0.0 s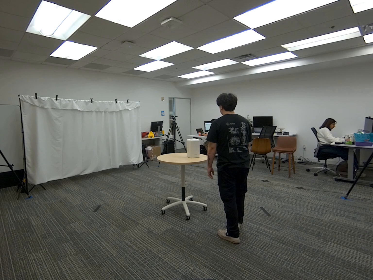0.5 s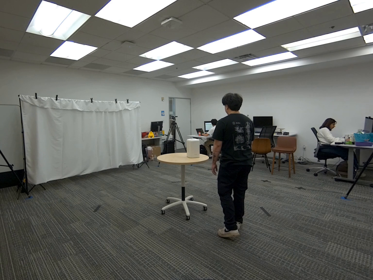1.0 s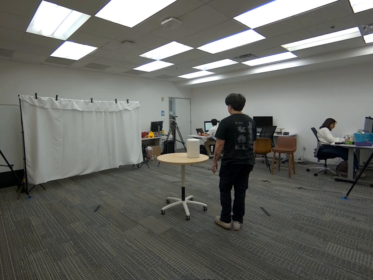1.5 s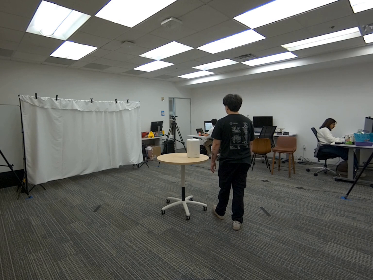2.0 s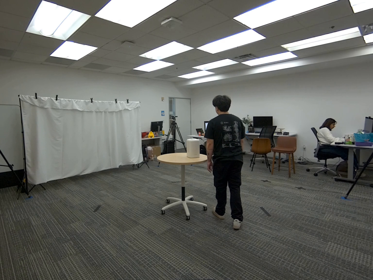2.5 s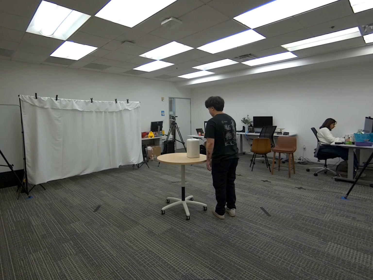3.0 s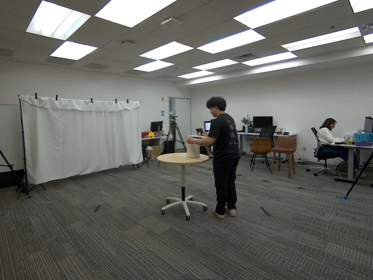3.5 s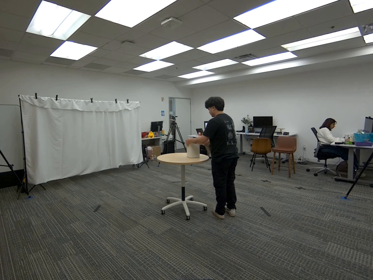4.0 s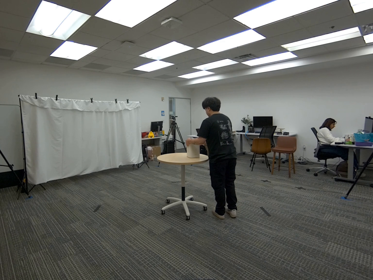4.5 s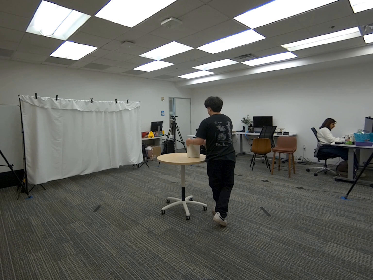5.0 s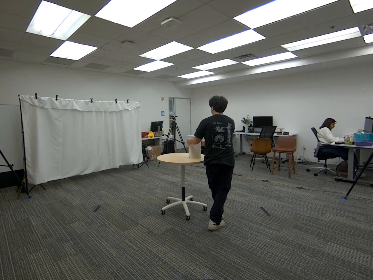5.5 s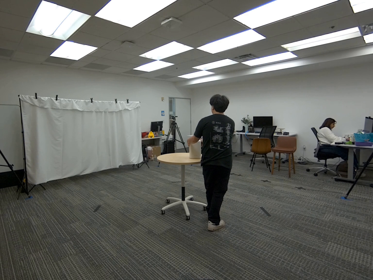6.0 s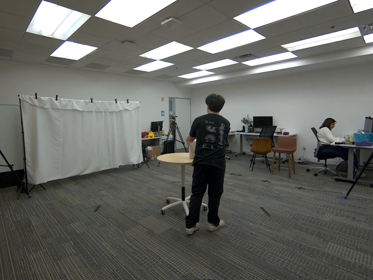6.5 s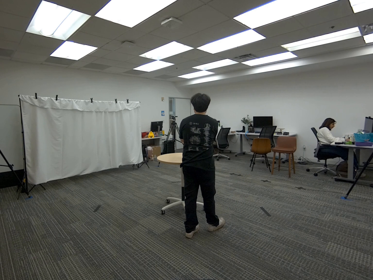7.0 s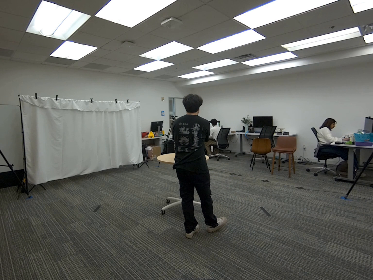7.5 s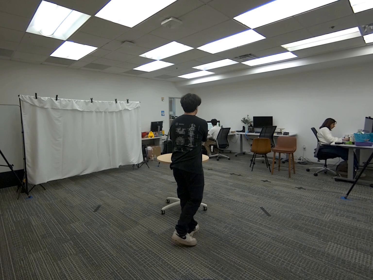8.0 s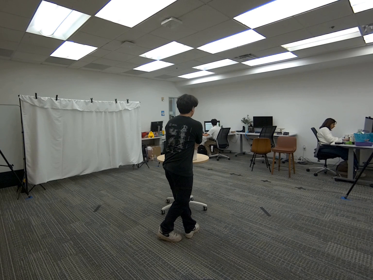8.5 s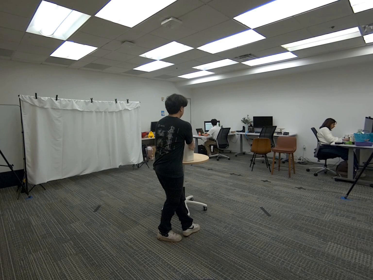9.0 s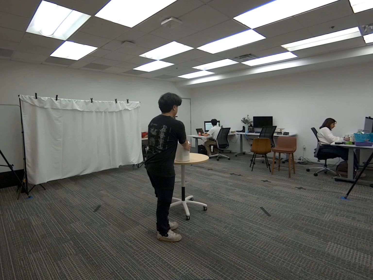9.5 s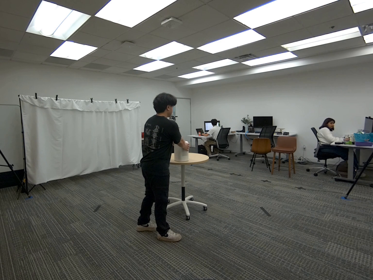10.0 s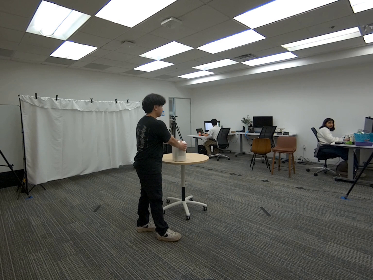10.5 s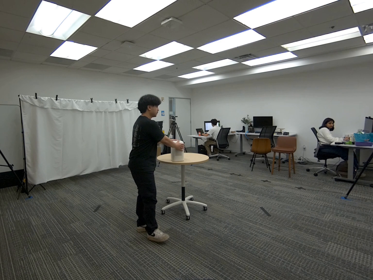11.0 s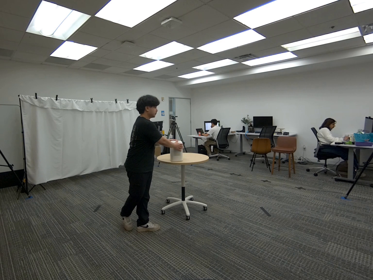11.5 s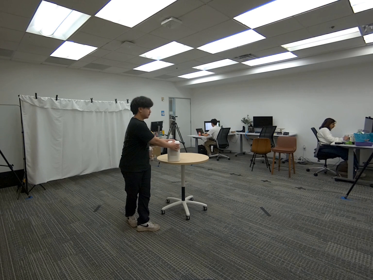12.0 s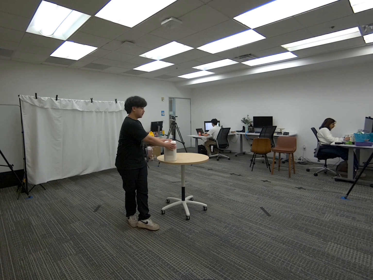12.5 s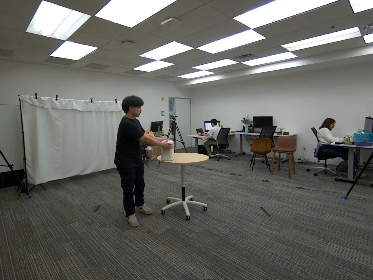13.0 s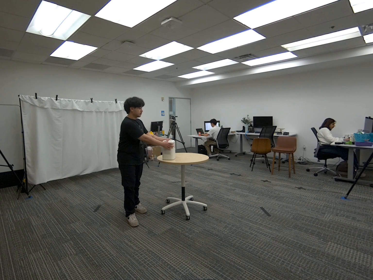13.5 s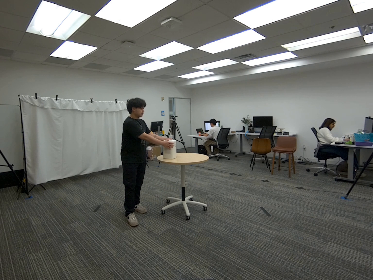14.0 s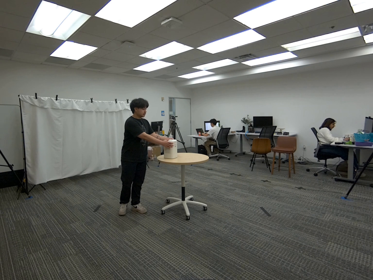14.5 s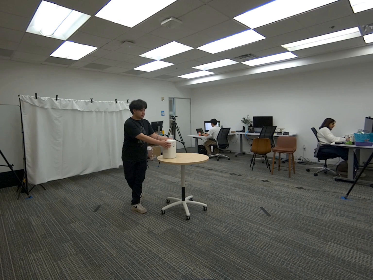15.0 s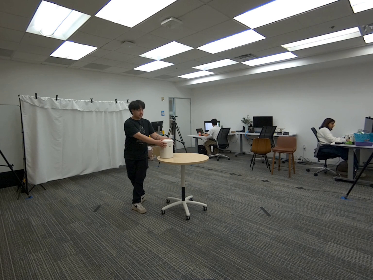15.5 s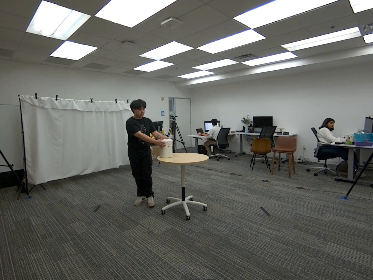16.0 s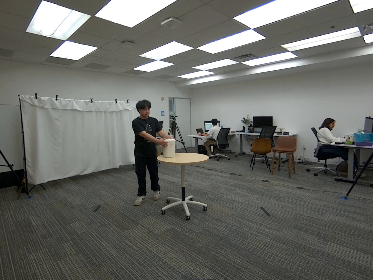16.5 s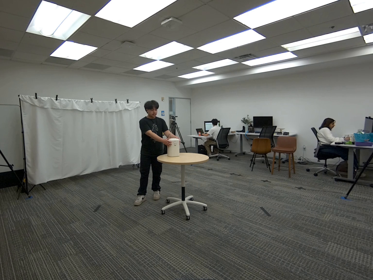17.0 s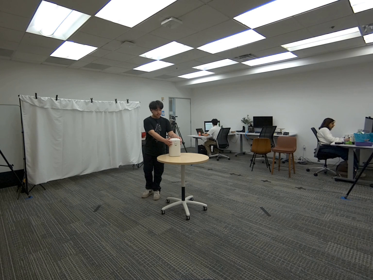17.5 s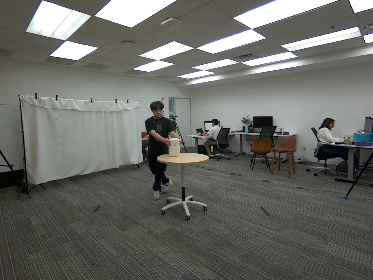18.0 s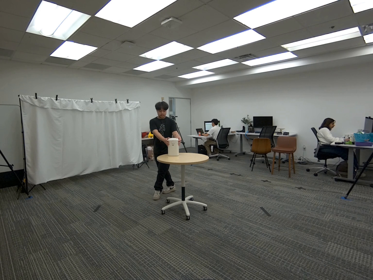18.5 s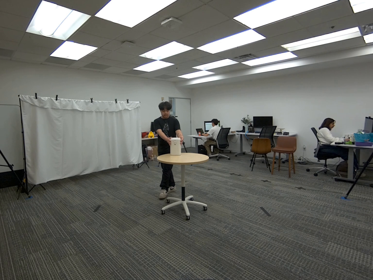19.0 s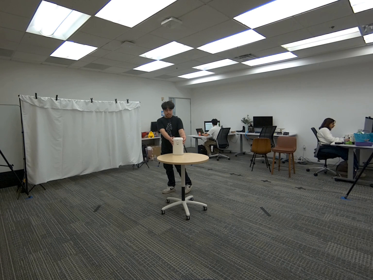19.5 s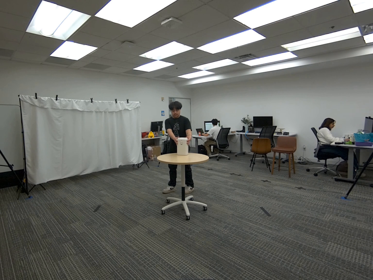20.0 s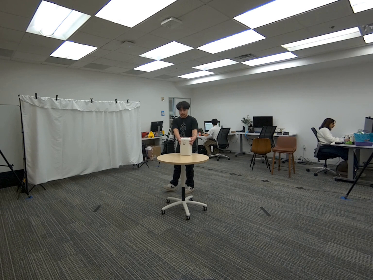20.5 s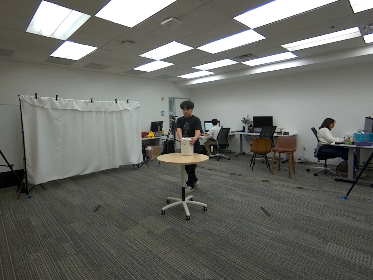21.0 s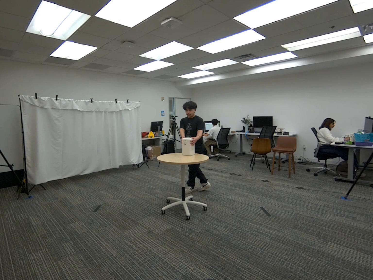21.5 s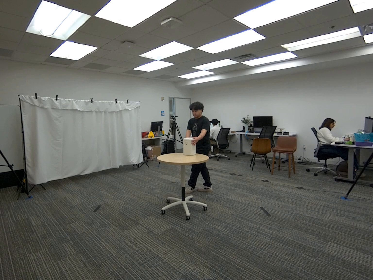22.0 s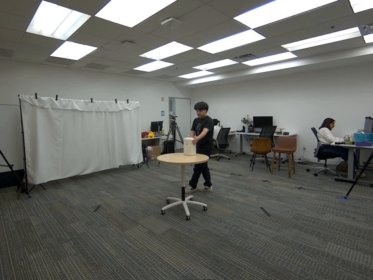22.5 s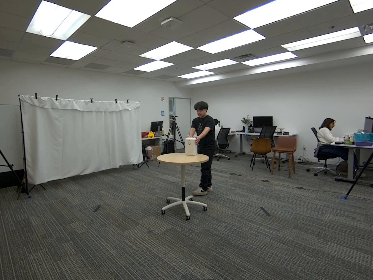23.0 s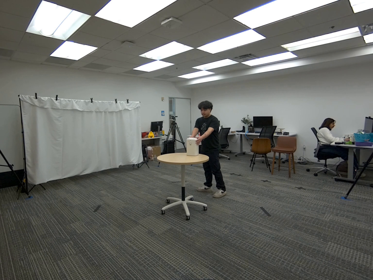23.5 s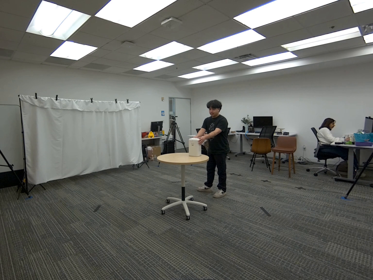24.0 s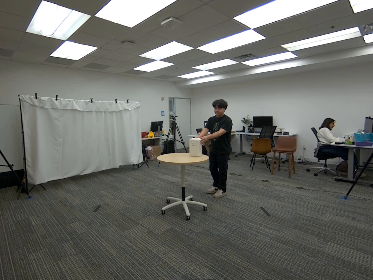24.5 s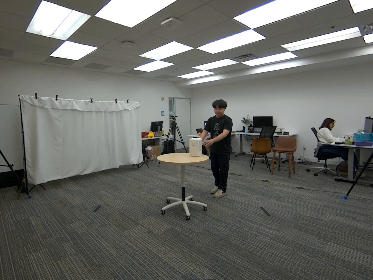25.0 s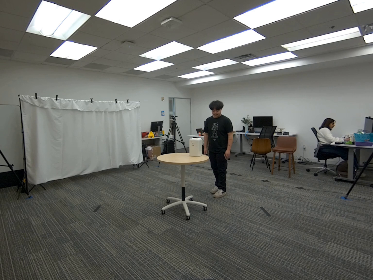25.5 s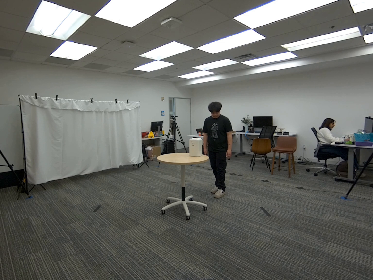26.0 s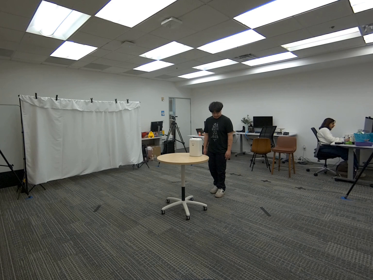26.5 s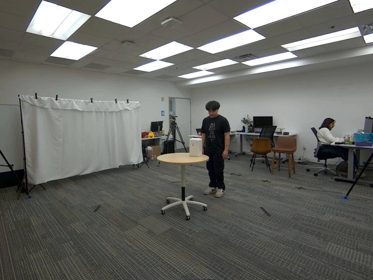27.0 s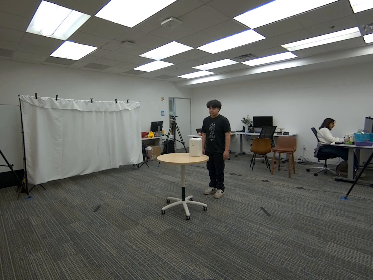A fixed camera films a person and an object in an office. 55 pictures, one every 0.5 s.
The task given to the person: Walk over to the Air Purifier on the round table and pull purifier towards you with both hands while walking around the table.
